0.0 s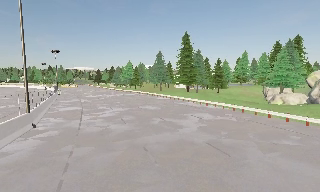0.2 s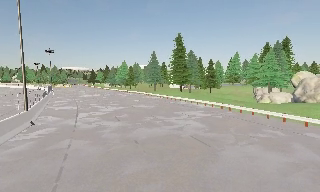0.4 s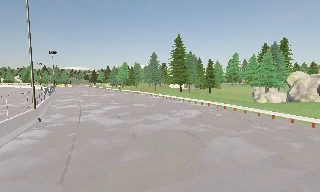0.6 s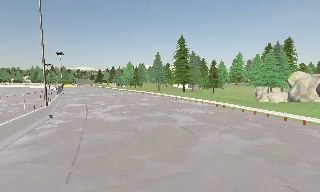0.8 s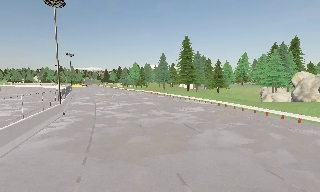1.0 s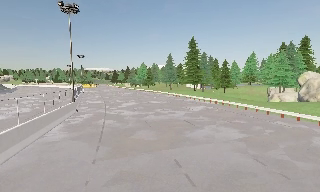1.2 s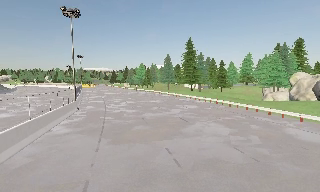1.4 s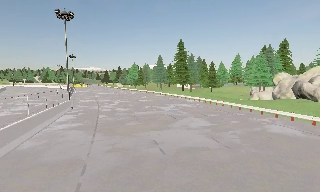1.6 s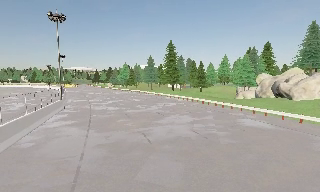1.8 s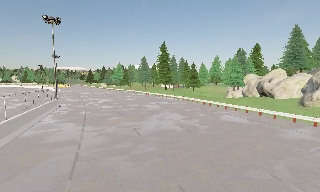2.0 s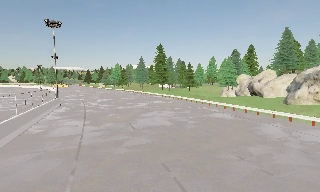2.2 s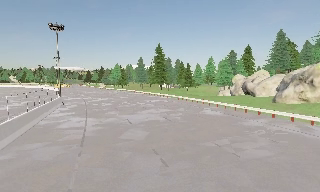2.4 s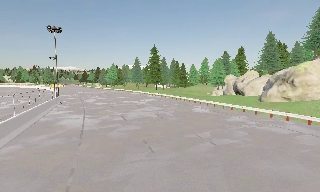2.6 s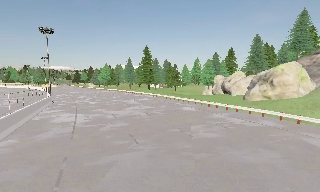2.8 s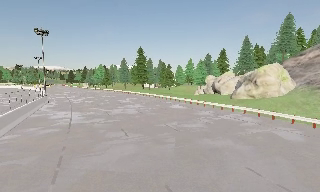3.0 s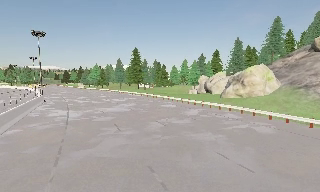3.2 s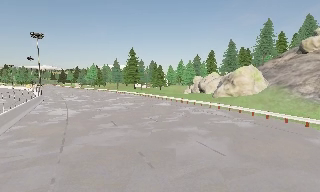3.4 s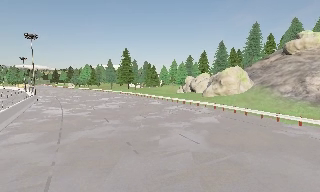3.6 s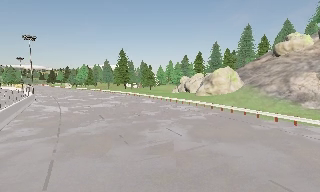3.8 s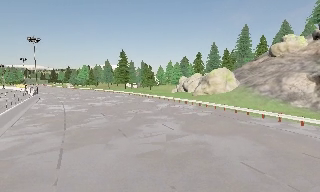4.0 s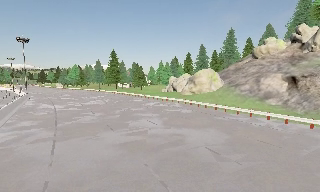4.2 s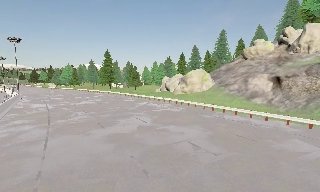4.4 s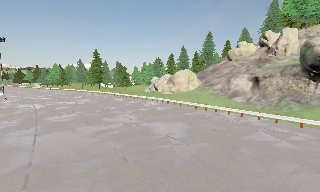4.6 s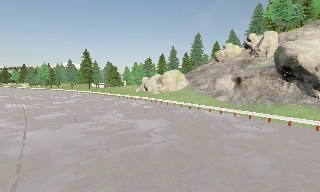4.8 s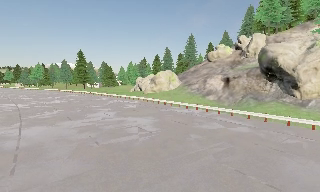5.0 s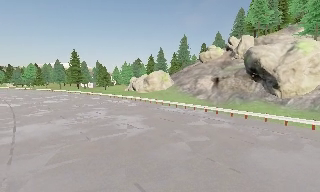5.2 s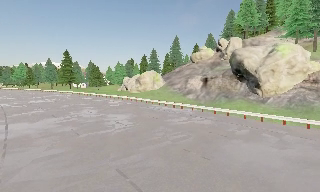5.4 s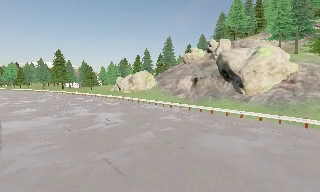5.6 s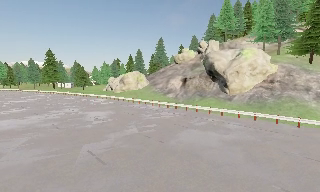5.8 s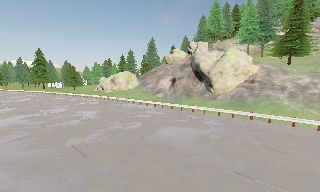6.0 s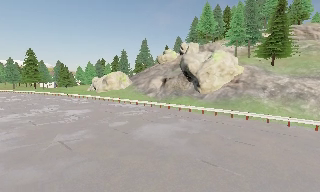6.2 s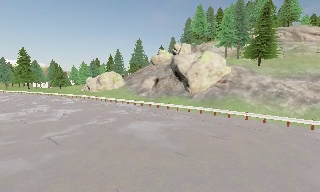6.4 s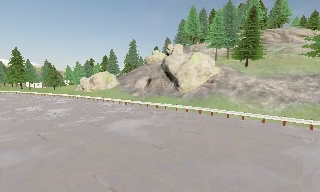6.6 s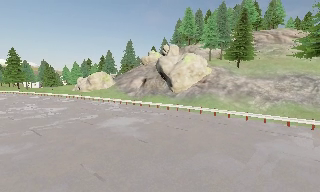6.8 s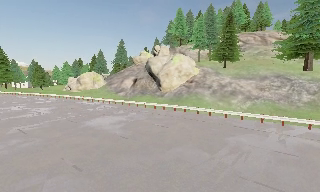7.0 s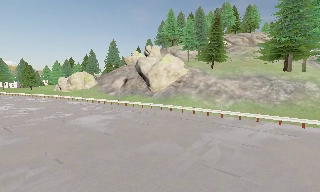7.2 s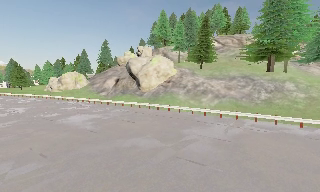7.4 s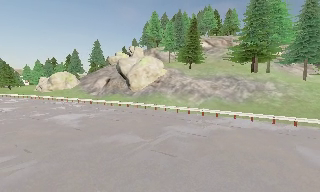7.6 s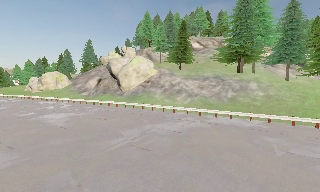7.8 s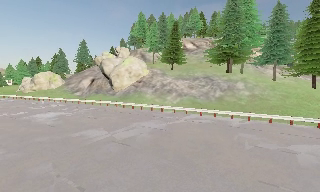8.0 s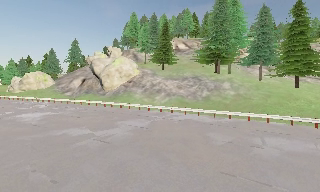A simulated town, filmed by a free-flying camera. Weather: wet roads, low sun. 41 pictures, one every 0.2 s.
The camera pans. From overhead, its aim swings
clockwise.
The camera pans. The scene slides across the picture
to the left.
0.0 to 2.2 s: The camera travels backward, about 14 m, so what stands in front gets smaller.
2.2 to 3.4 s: The camera travels backward and to its right, about 8 m, so what stands in front gets smaller.
3.4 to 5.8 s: The camera swings to its right by about 25 degrees, and the scene slides to the left. It travels backward and to its right, about 15 m, so what stands in front gets smaller.
5.8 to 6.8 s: The camera travels to its right and backward, about 6 m, so close, fixed things drift to the left.
6.8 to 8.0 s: The scene slides to the left, as the camera pans about 10 degrees to its right. It travels to its right and backward, about 7 m, so close, fixed things drift to the left.
The film runs backward here.
